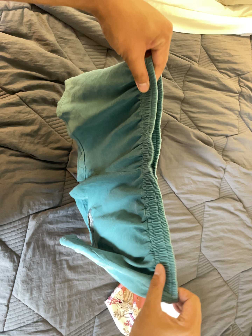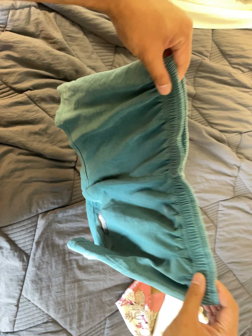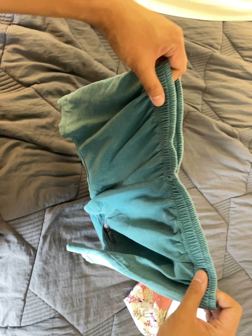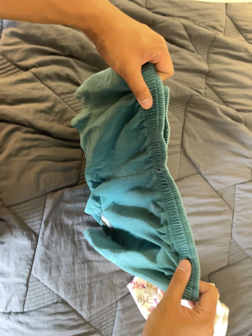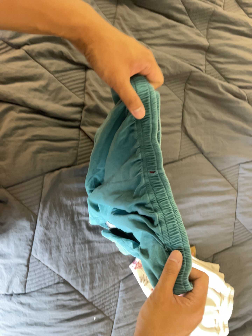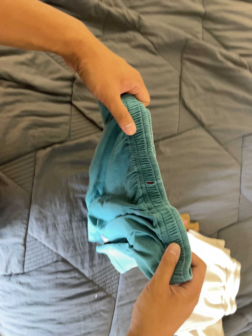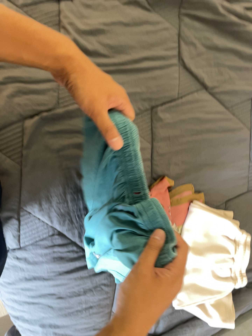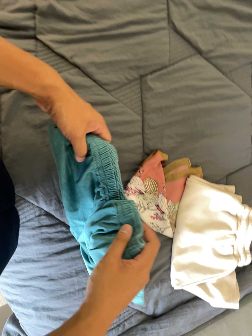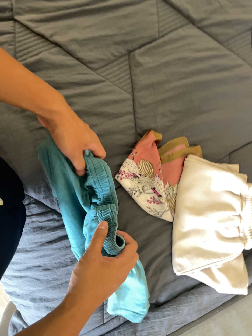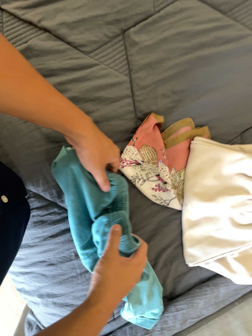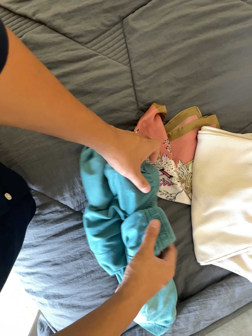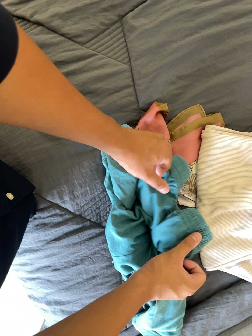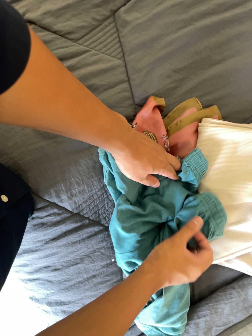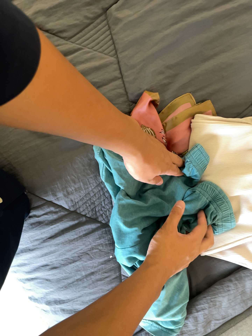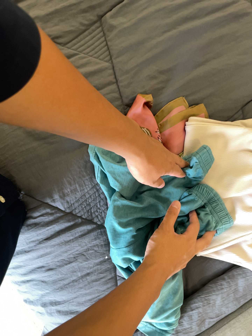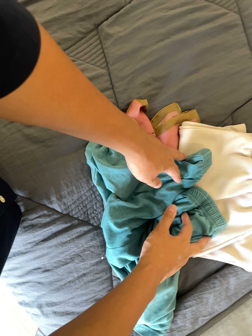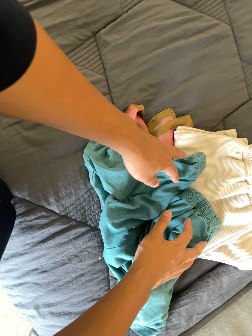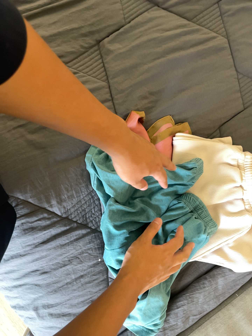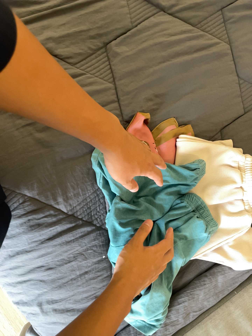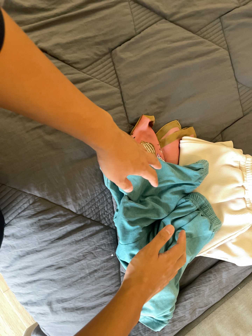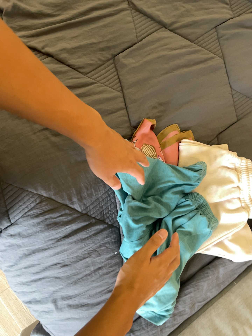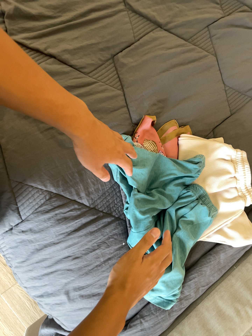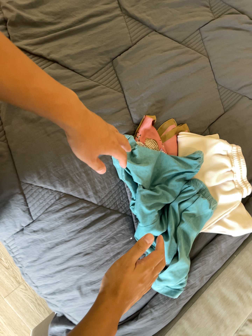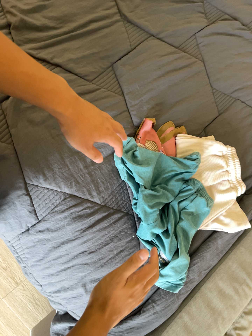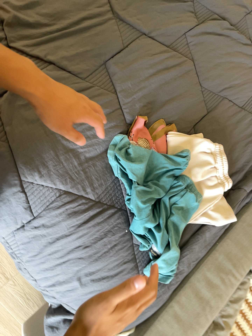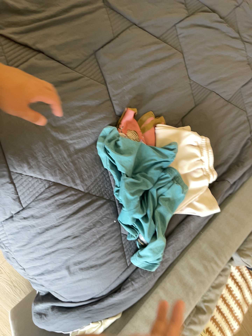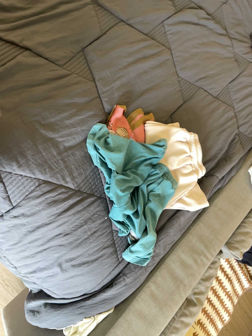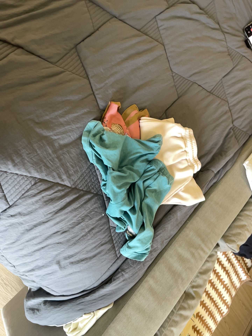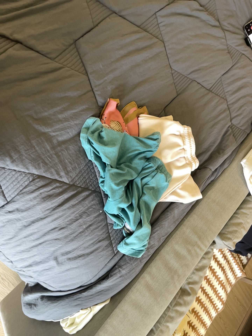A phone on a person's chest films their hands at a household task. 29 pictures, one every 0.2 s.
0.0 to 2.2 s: The camera pans to its left by about 30 degrees. It travels to its right, toward the bottom of its view and forward, about 50 cm. Its aim tips toward the bottom of its view by about 10 degrees, and the scene shifts upward. It rolls about its line of sight by about 20 degrees, and the scene rotates counterclockwise.
2.2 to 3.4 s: The camera travels backward, about 8 cm, so what stands in front gets smaller.
3.4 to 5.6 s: The camera pans to its right by about 25 degrees. It travels to its left and backward, about 28 cm.
The film runs backward here.
